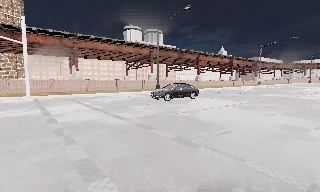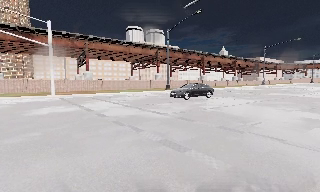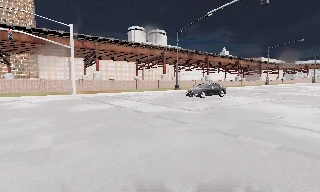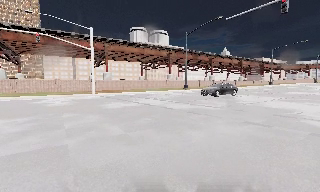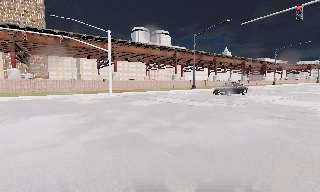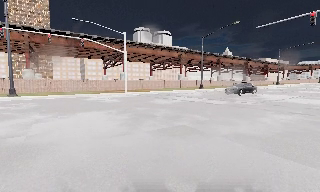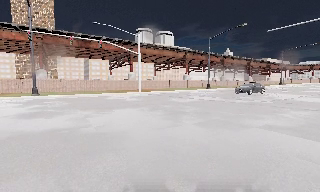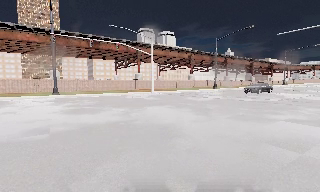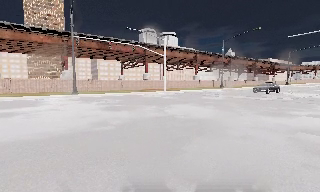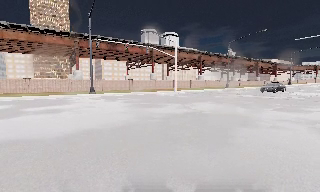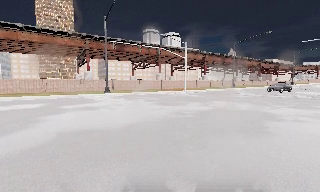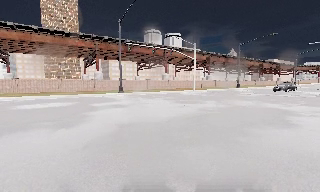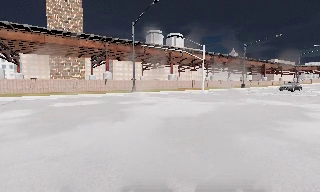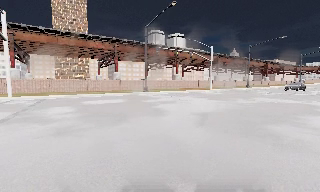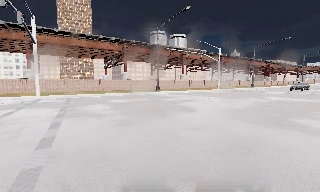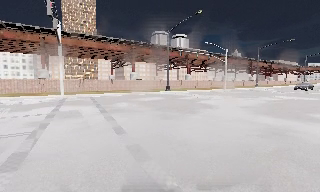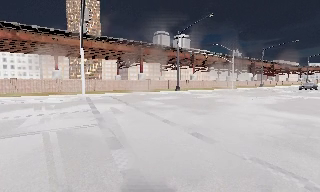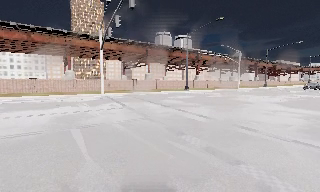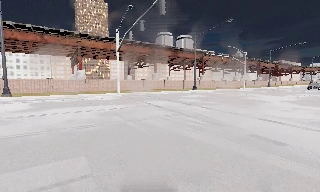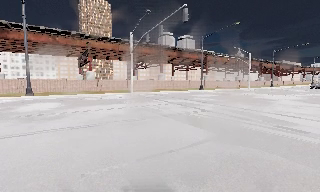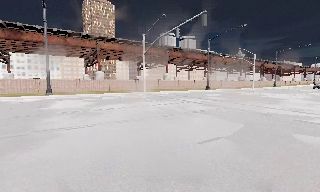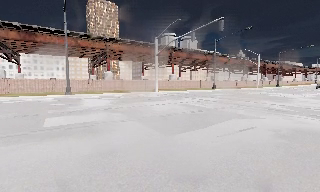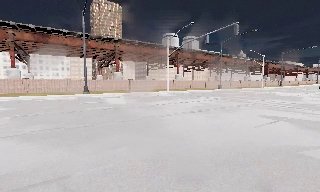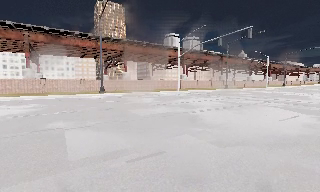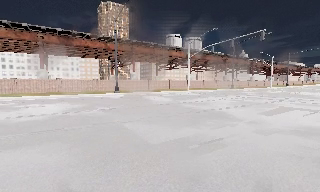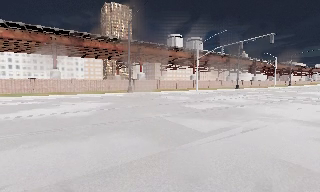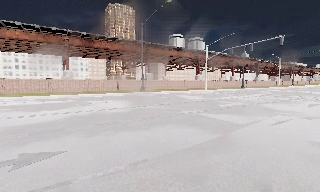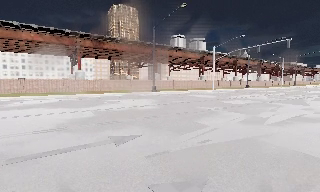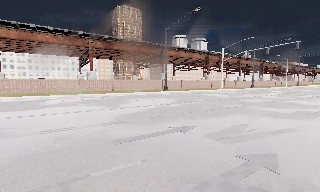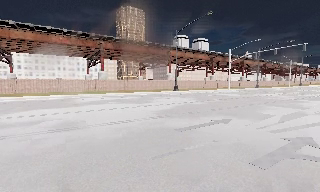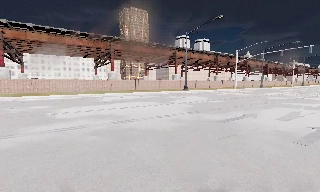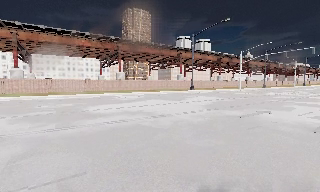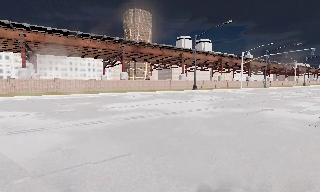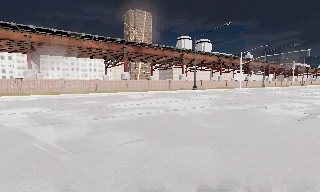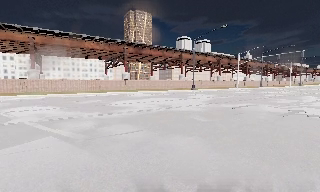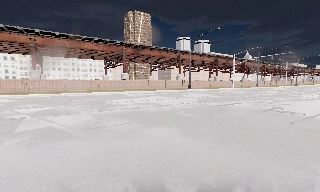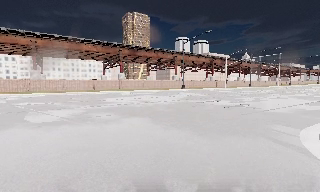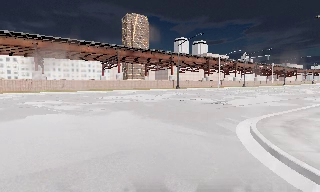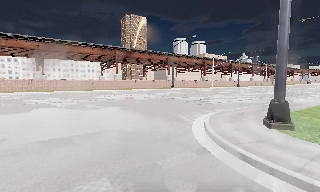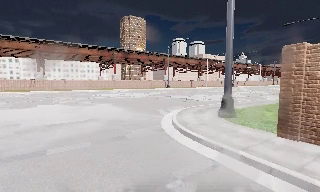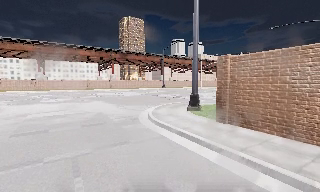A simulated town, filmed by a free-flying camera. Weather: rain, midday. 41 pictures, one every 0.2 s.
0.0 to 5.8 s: The camera travels to its left and backward, about 60 m, so close, fixed things drift to the right.
5.8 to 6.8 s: The camera travels backward and to its left, about 6 m, so what stands in front gets smaller. It loses speed.
6.8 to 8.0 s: The camera travels backward and to its right, about 11 m, so what stands in front gets smaller.
The film runs backward here.
